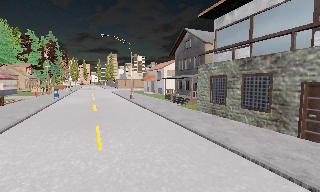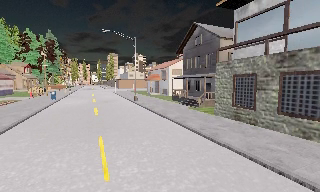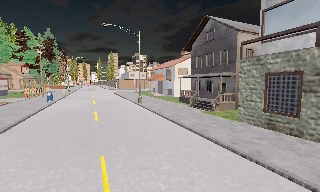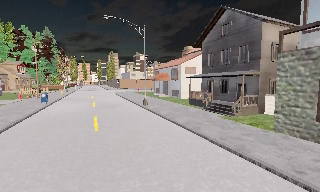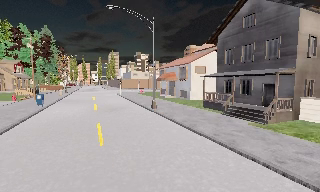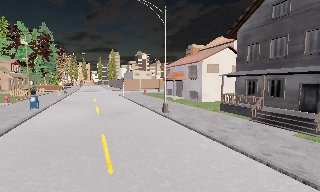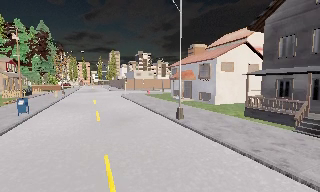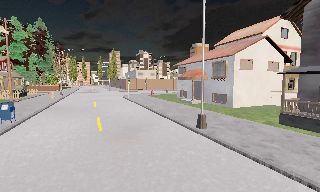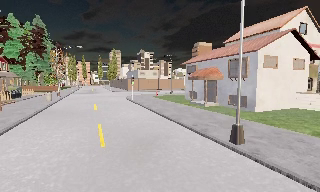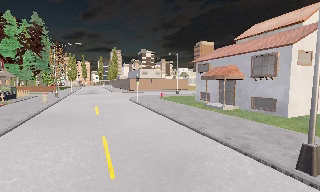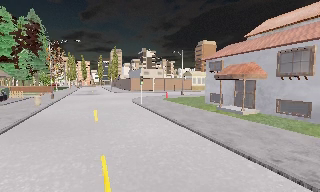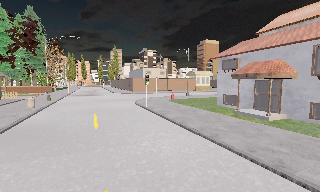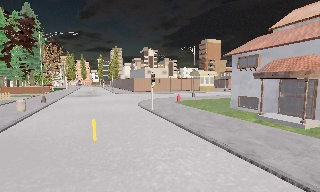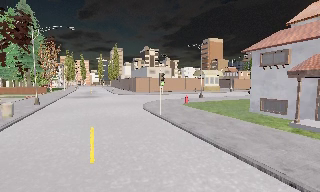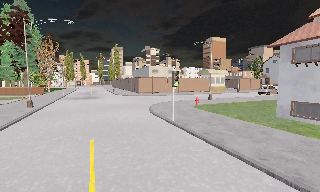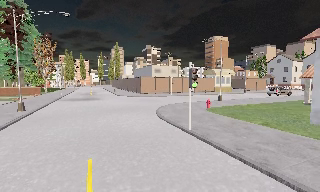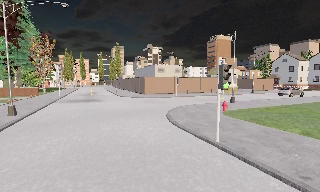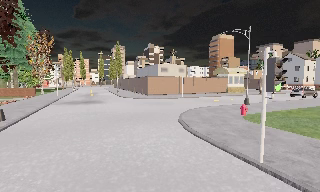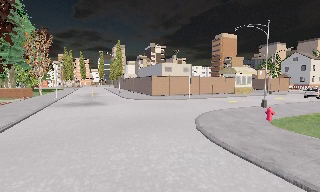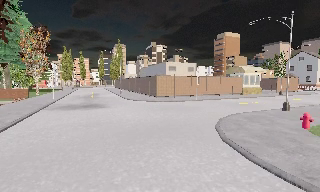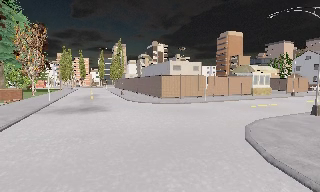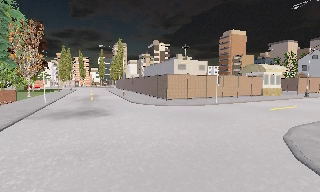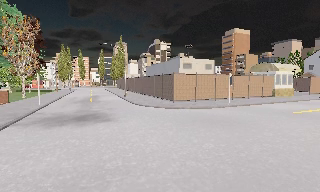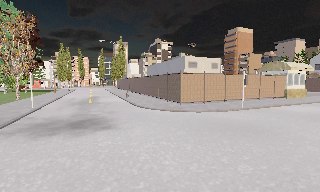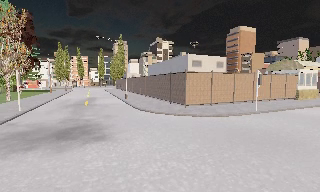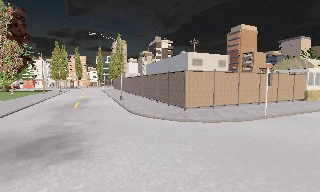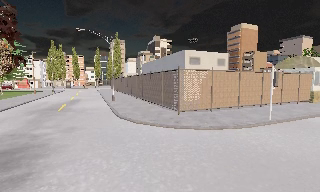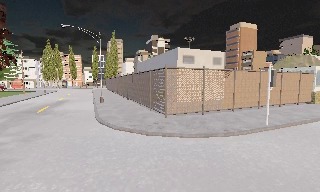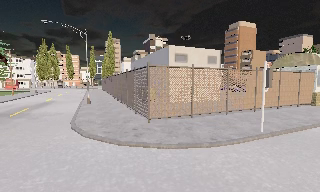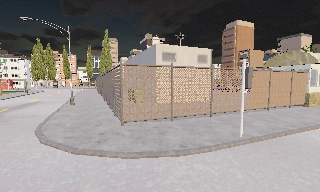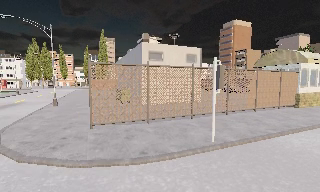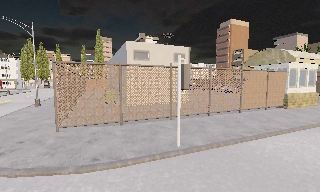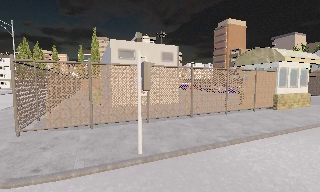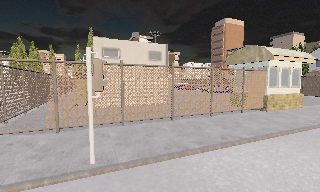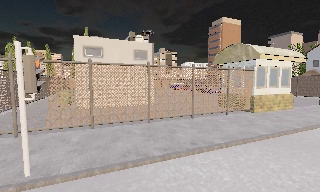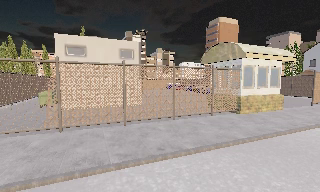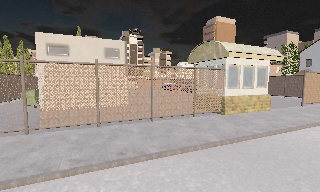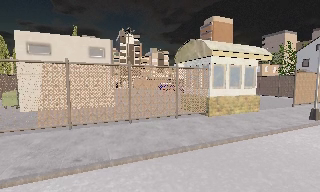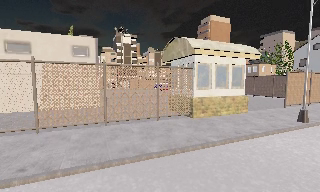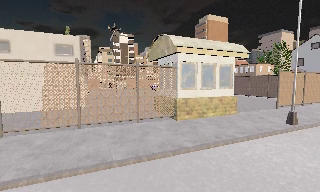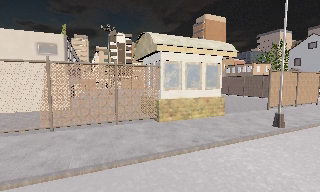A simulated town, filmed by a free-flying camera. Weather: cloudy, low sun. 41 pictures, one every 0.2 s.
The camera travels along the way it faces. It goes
forward.
0.0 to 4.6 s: The camera travels forward and to its left, about 45 m, so what stands in front looms larger.
4.6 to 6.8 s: The camera travels to its right and forward, about 14 m, so close, fixed things drift to the left.
6.8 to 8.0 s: The camera travels to its right, about 7 m, so close, fixed things drift to the left.
The film runs backward here.
